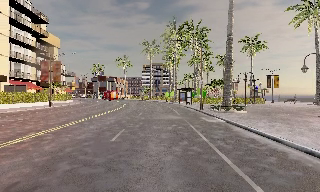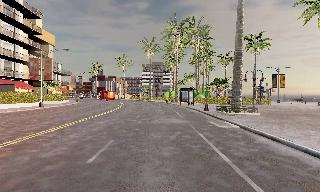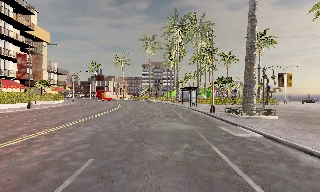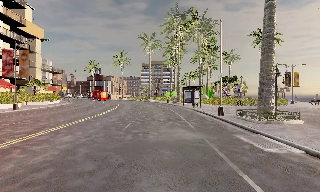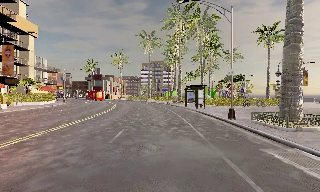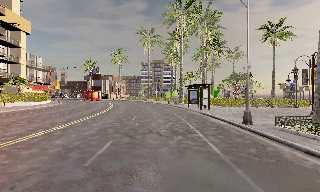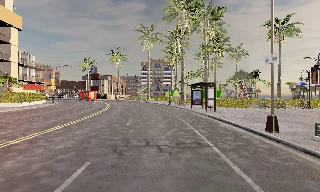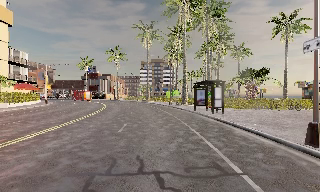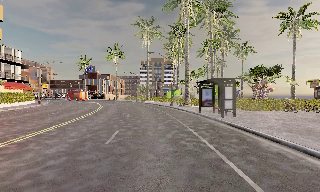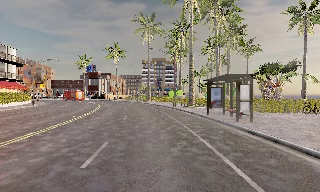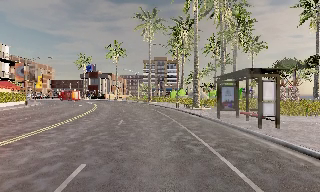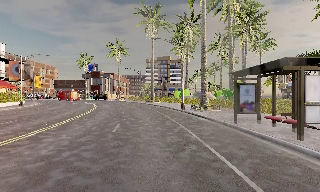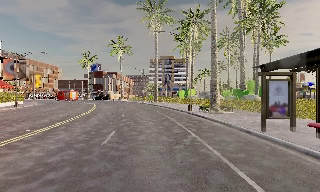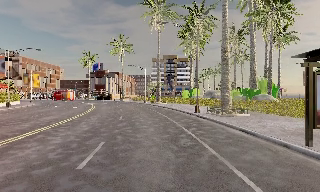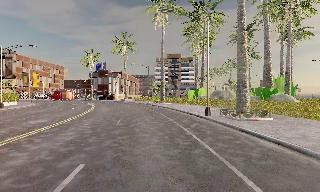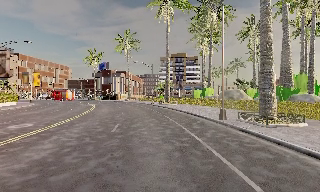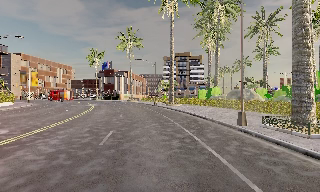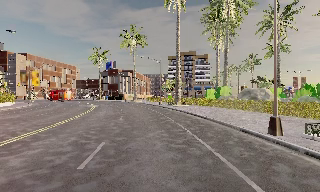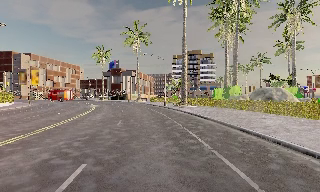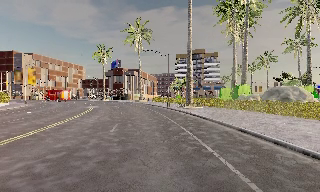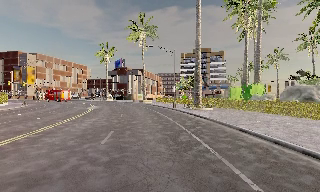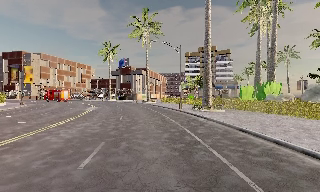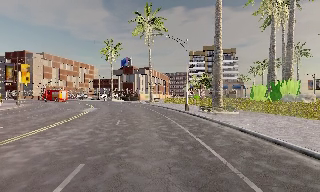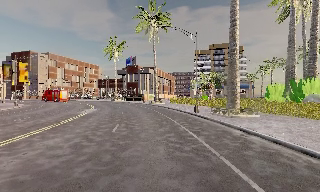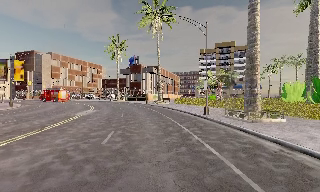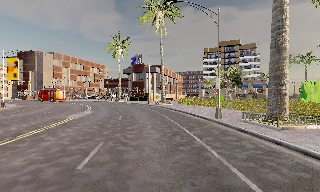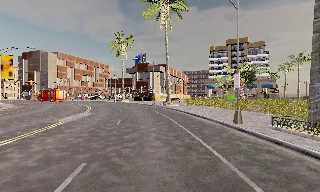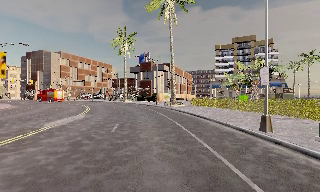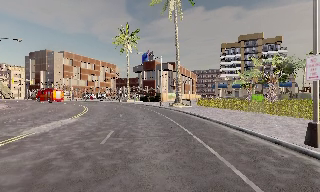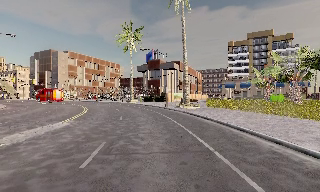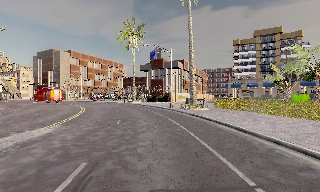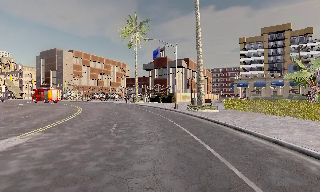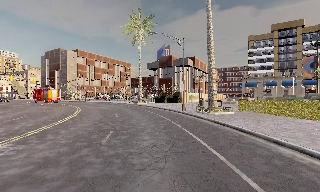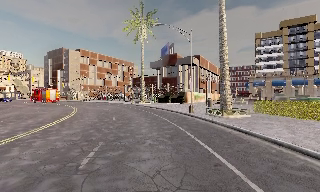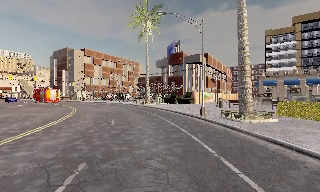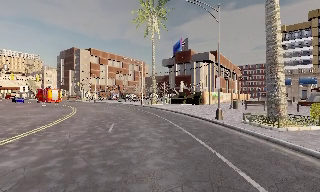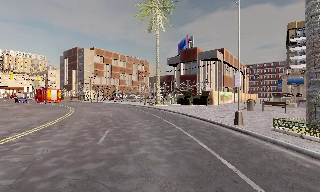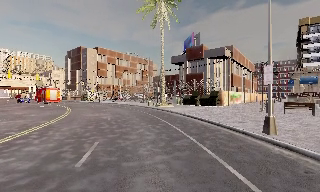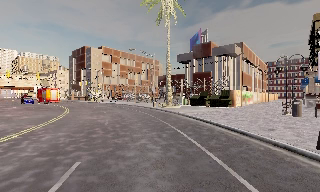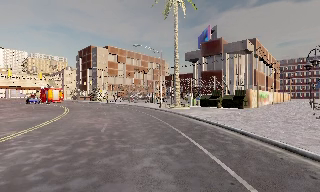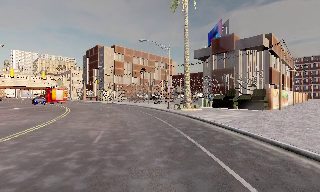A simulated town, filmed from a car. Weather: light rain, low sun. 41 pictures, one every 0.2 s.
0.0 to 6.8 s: The scene slides to the right, as the camera pans about 35 degrees to its left. It travels forward, about 65 m.
6.8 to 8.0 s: The camera pans to its left, which is counterclockwise from overhead, by about 10 degrees. It travels forward, about 11 m, so what stands in front looms larger.
The film runs forward here.
